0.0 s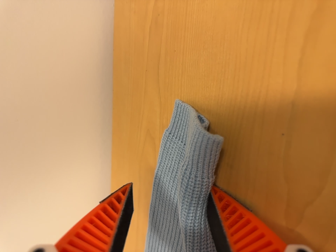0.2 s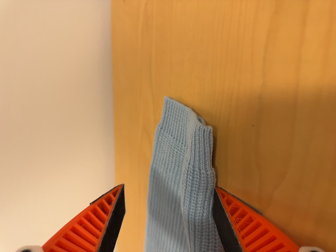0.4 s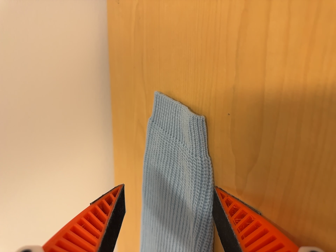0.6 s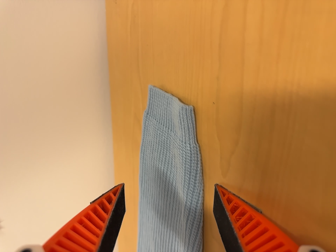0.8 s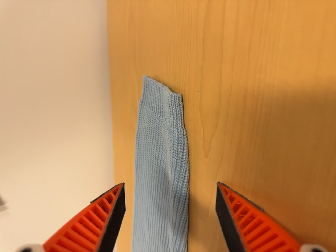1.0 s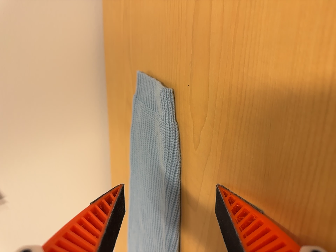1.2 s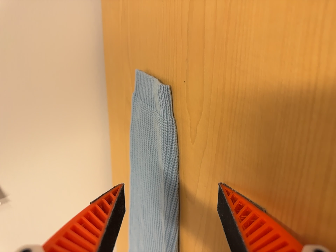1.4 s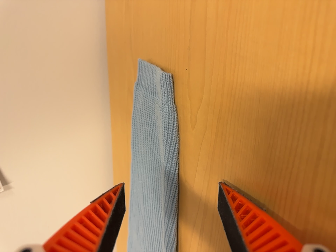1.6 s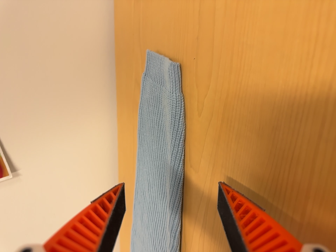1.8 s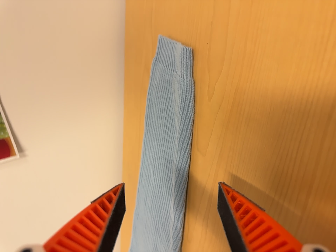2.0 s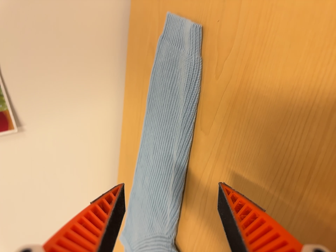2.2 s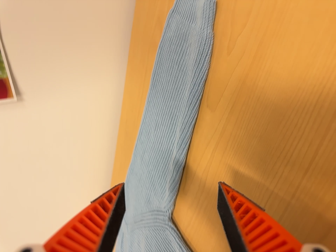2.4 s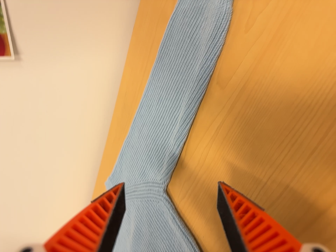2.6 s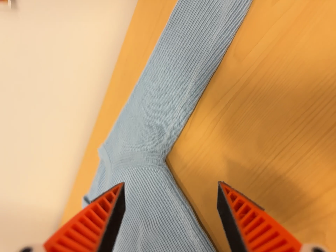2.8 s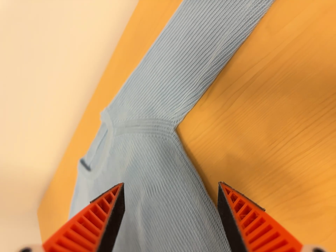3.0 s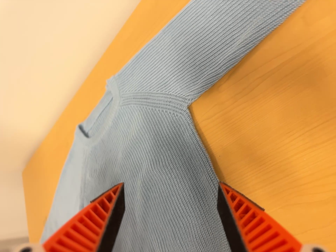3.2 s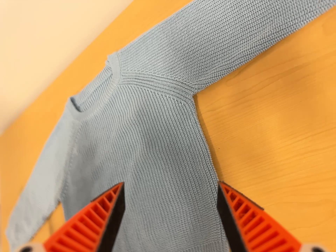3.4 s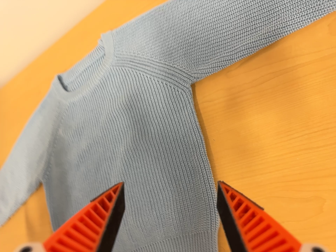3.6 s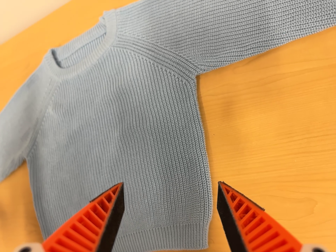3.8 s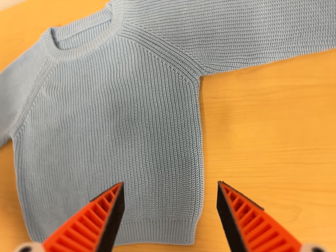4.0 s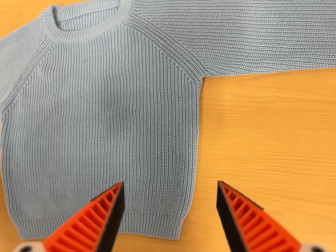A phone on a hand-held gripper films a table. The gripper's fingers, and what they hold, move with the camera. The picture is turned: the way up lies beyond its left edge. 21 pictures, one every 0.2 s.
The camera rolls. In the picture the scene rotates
clockwise.
The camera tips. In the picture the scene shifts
upward.
0.0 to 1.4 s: The camera travels backward, to its right and toward the bottom of its view, about 12 cm, so what stands in front gets smaller.
1.4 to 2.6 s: The camera travels to its left and toward the bottom of its view, about 12 cm. Its aim tips toward the bottom of its view by about 15 degrees, and the scene shifts upward. It rolls about its line of sight by about 20 degrees, and the scene rotates clockwise.
2.6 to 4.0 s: The camera pans to its right by about 30 degrees. It travels to its left, about 22 cm. Its aim tips toward the bottom of its view by about 25 degrees, and the scene shifts upward. It rolls about its line of sight by about 45 degrees, and the scene rotates clockwise.
The film runs backward here.
